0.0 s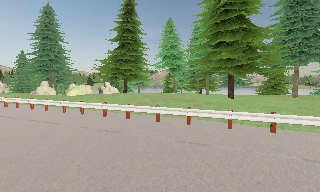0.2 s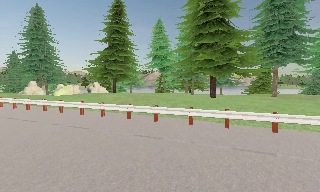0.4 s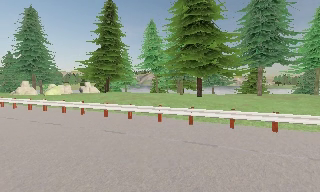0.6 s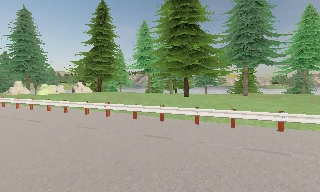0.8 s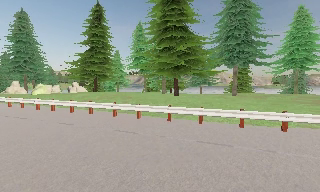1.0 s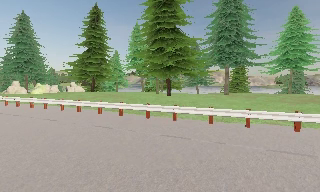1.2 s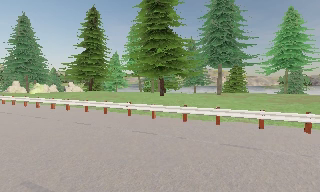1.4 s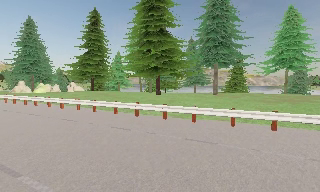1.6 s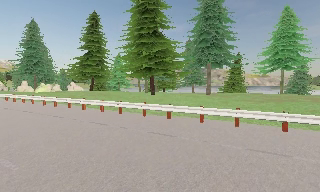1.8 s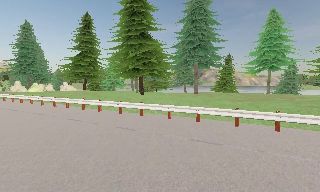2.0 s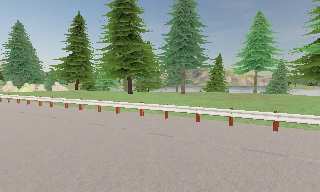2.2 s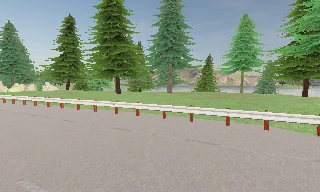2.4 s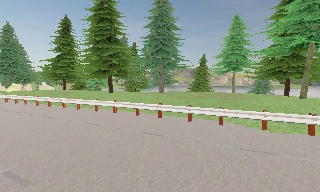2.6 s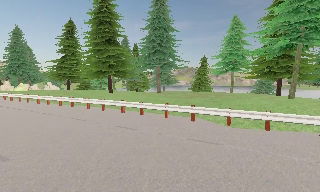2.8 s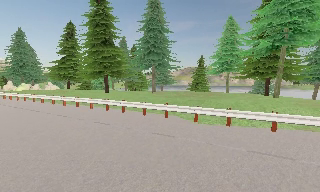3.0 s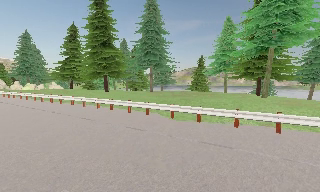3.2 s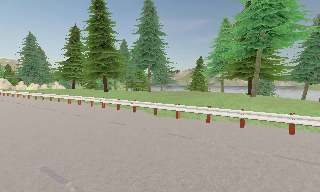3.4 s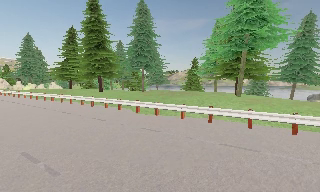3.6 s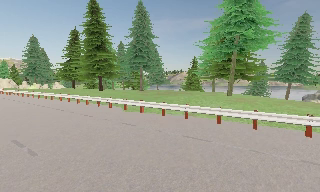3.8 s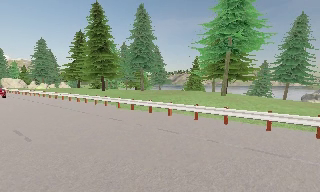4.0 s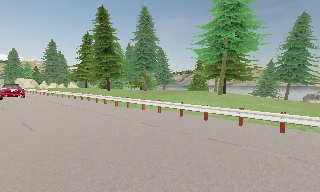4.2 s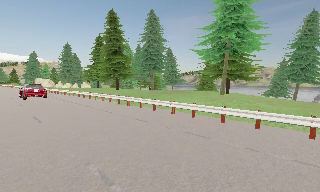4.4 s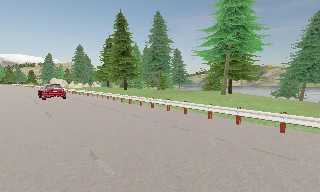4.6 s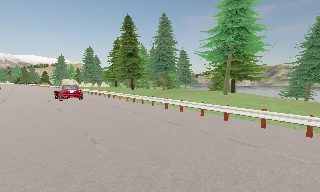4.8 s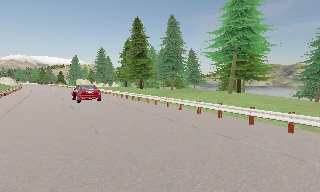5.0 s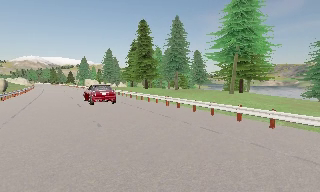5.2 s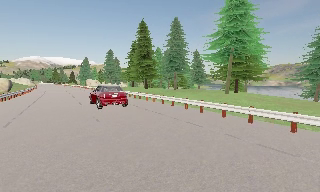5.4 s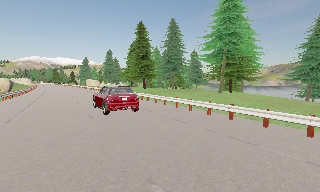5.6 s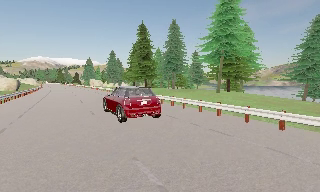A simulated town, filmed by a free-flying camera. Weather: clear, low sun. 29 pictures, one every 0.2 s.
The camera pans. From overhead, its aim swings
counterclockwise.
0.0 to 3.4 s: The camera travels to its right and backward, about 25 m, so close, fixed things drift to the left.
3.4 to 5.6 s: The camera pans to its left, which is counterclockwise from overhead, by about 25 degrees. It travels backward and to its right, about 13 m, so what stands in front gets smaller.
The film runs backward here.
